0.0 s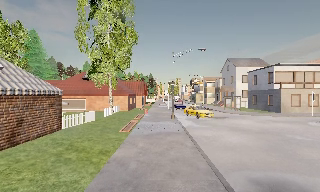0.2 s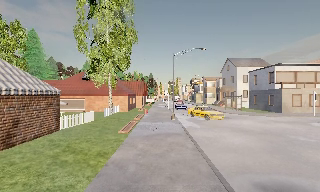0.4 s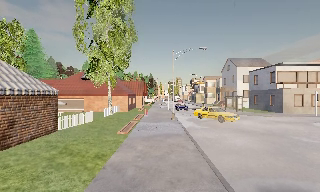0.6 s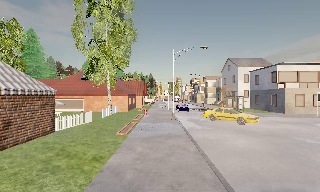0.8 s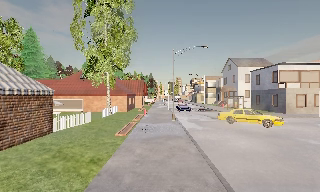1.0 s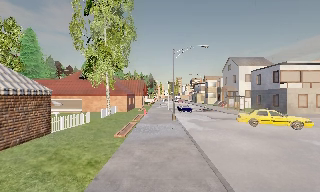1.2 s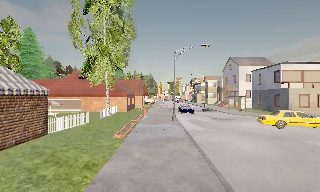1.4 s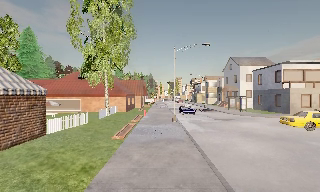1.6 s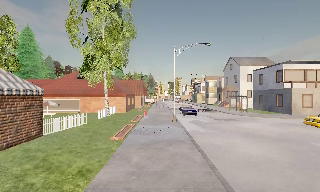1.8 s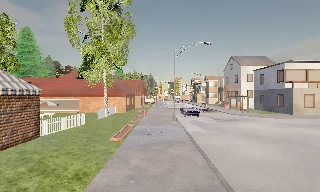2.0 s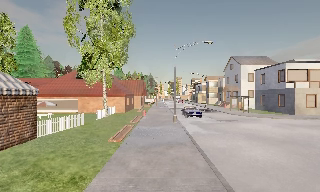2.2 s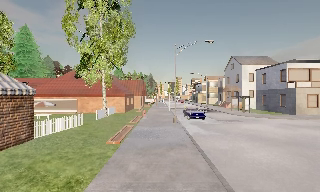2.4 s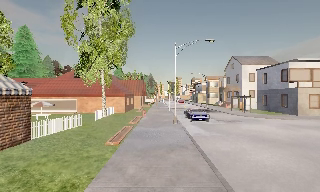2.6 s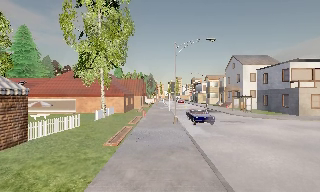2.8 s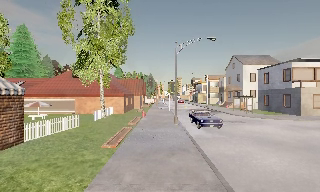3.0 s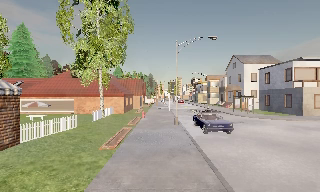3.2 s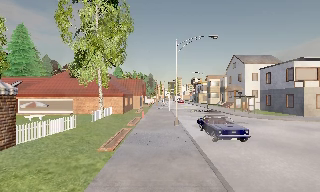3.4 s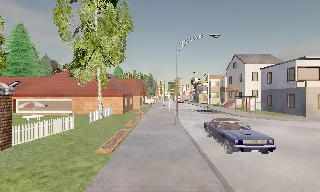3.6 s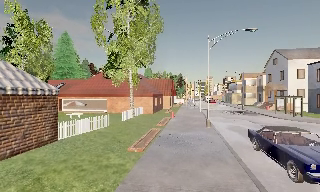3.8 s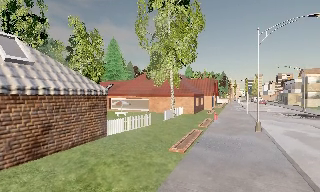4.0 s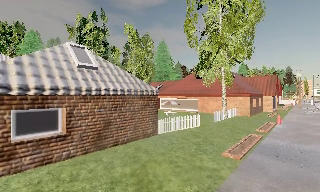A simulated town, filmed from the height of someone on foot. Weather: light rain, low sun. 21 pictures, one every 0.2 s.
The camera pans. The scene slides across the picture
to the right.
The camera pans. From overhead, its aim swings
counterclockwise.
0.0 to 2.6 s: The camera travels forward, about 3 m, so what stands in front looms larger.
2.6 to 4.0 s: The camera swings to its left by about 40 degrees, and the scene slides to the right. It travels forward, about 1.5 m.
The film runs forward here.
